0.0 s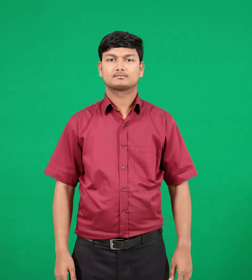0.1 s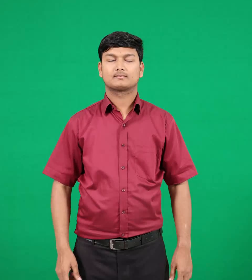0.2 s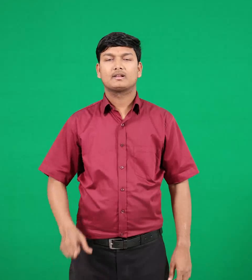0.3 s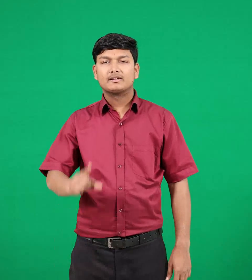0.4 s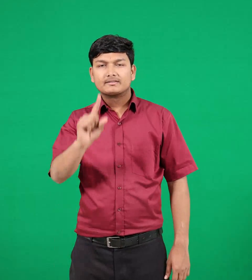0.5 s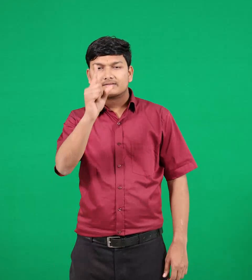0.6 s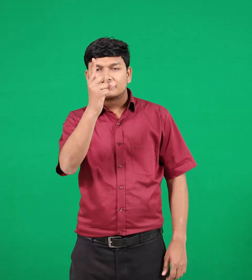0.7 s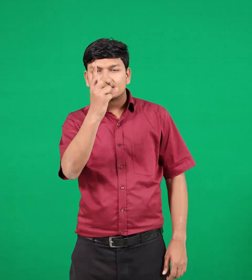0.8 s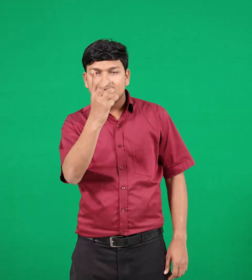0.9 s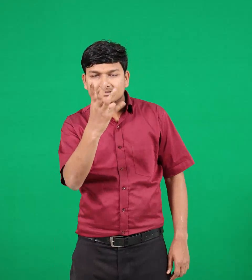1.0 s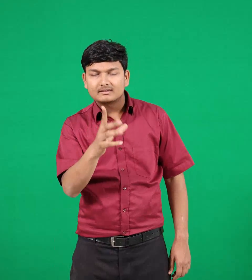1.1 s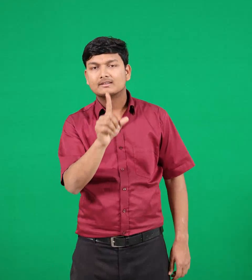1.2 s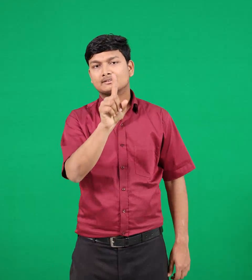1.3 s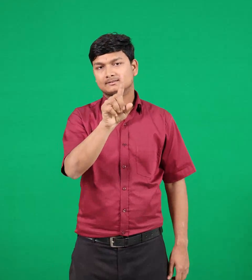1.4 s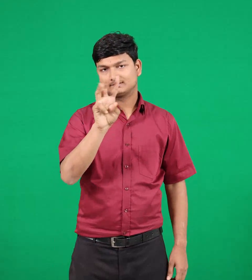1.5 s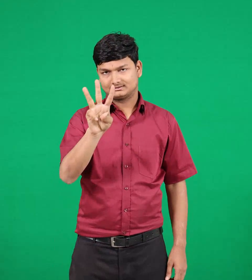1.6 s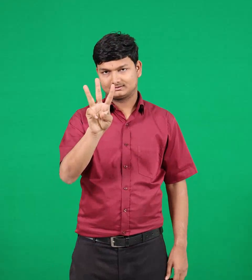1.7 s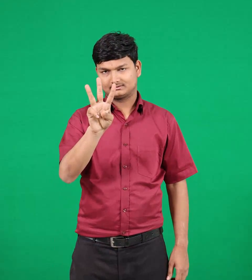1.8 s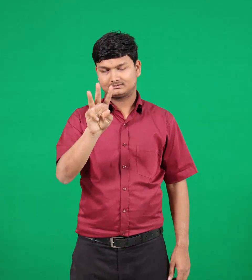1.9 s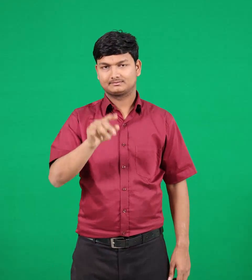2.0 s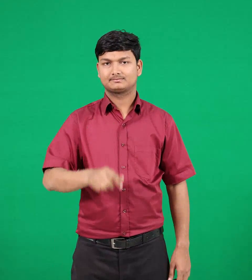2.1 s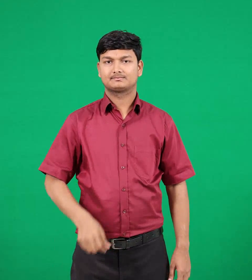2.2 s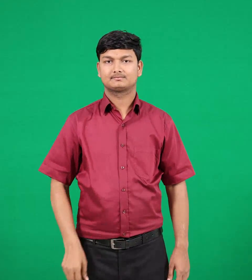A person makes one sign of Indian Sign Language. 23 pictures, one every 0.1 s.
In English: thirteen
